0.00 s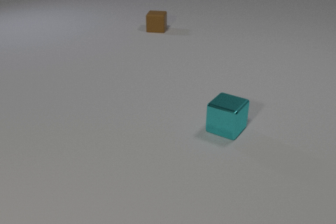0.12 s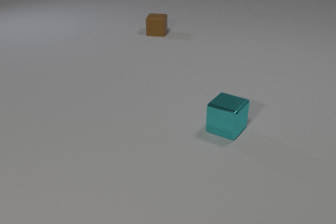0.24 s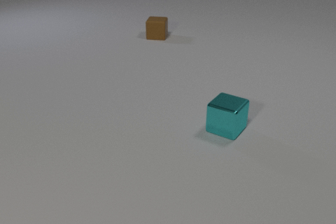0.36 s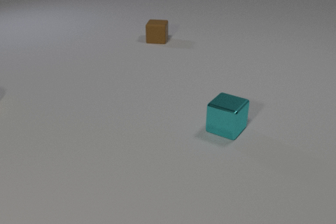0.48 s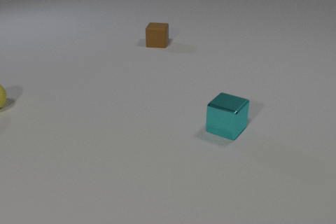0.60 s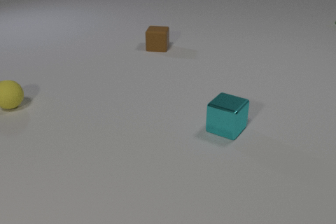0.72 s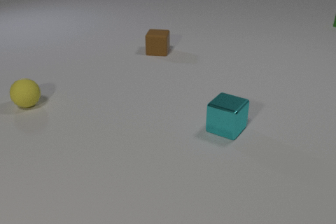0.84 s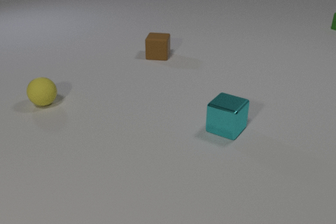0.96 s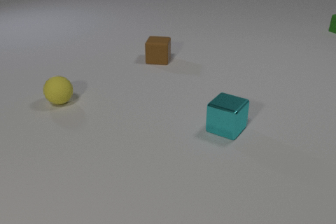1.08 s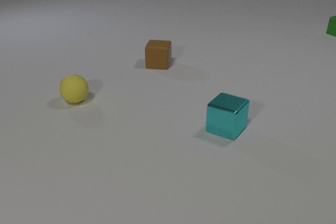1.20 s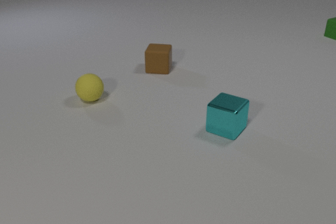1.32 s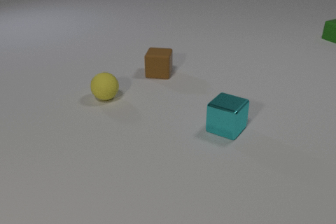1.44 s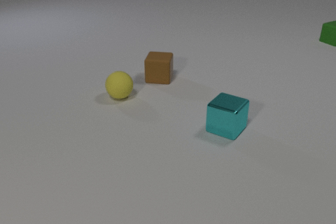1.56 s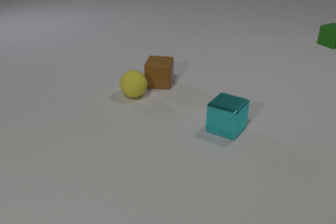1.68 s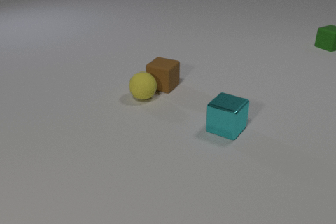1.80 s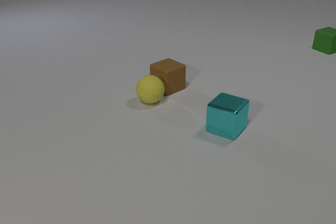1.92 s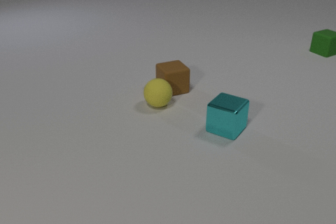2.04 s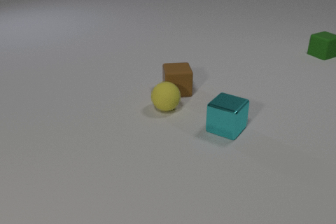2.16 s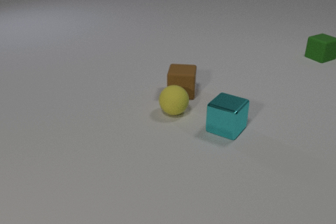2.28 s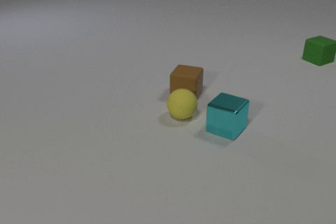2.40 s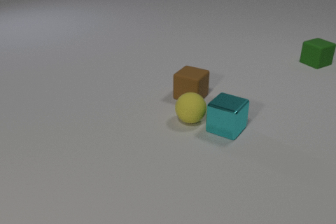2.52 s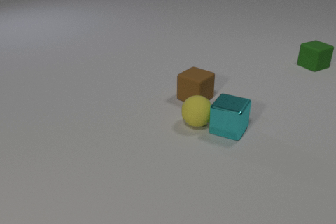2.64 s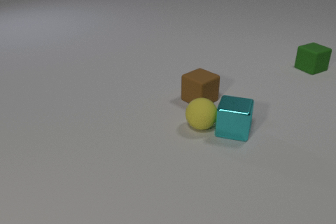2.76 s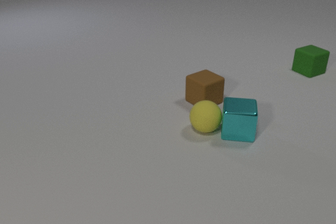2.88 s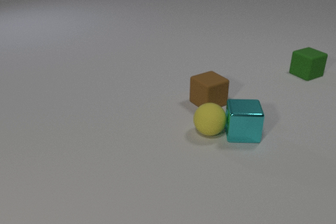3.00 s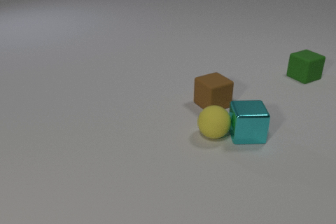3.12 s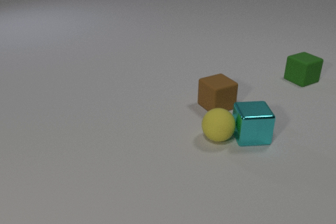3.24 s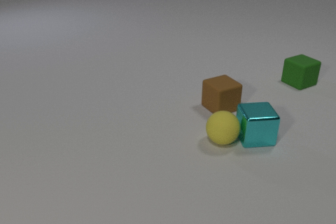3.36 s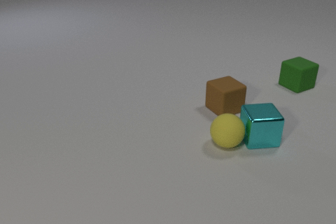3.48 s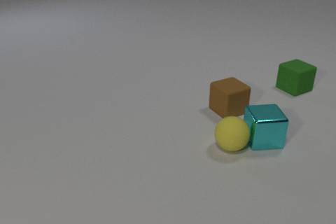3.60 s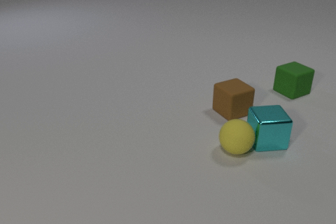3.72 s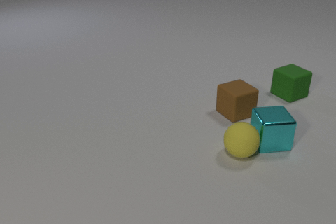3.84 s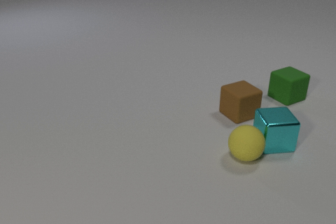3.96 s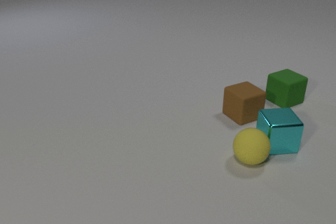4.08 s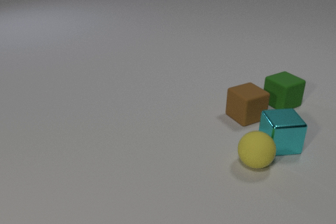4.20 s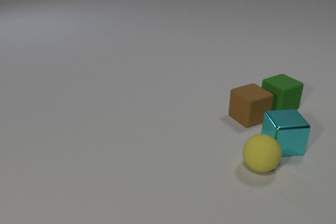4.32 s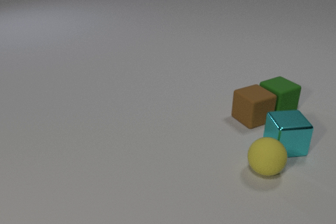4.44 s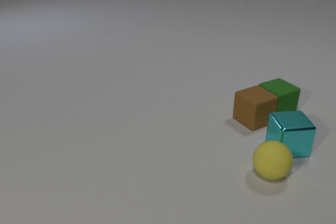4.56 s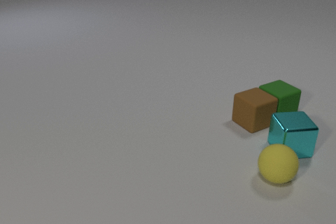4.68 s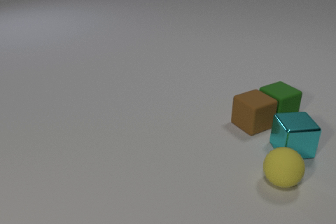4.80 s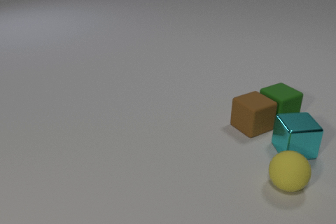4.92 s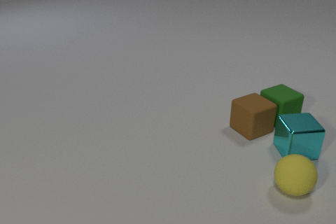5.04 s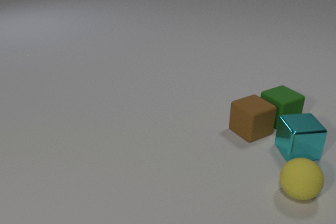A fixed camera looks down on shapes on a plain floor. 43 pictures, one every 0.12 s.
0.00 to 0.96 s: The yellow rubber sphere comes in at the left edge, rolls to the right. The brown rubber cube slides toward the camera. The green rubber cube comes in at the right edge, slides toward the camera.
0.96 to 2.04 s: The yellow rubber sphere rolls to the right. The brown rubber cube slides toward the camera, spins so that its near face slides to the left, clockwise seen from above. The green rubber cube slides toward the camera. The yellow rubber sphere and the brown rubber cube collide.
2.04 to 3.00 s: The yellow rubber sphere rolls toward the camera and to the right. The brown rubber cube slides to the right and toward the camera, spins so that its near face slides to the left, clockwise seen from above. The cyan metal cube slides to the right and toward the camera, spins so that its near face slides to the right, counterclockwise seen from above. The green rubber cube slides toward the camera. The yellow rubber sphere and the cyan metal cube collide.
3.00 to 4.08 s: The yellow rubber sphere rolls to the right and toward the camera. The brown rubber cube slides to the right and toward the camera. The cyan metal cube slides to the right. The green rubber cube slides toward the camera.
4.08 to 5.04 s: The yellow rubber sphere rolls to the right and toward the camera. The brown rubber cube slides toward the camera. The cyan metal cube slides to the right. The green rubber cube slides toward the camera. The brown rubber cube and the green rubber cube collide.
What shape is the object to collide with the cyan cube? sphere.
Are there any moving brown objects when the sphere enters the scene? yes.
How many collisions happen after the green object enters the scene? 3.
